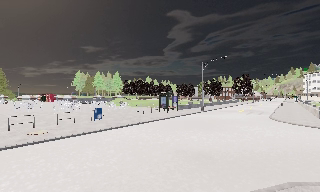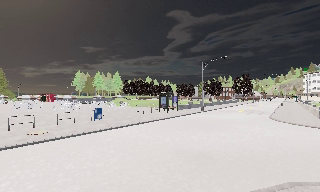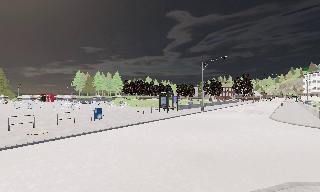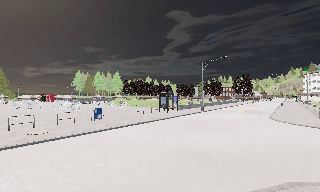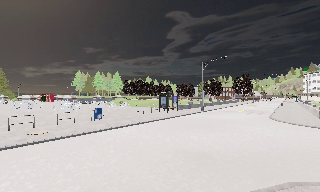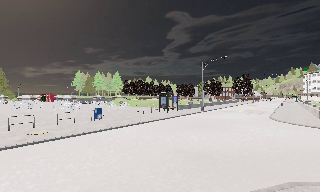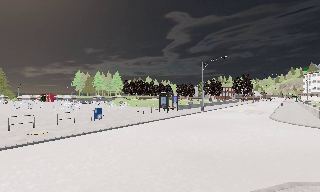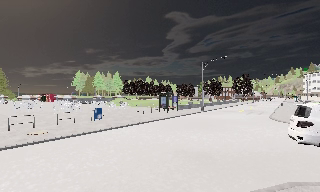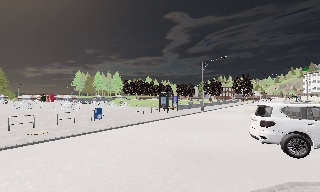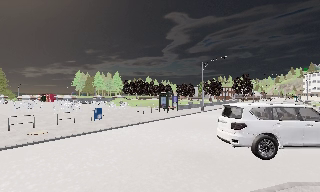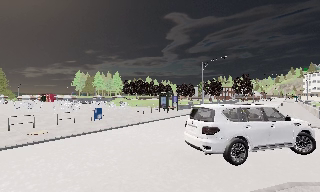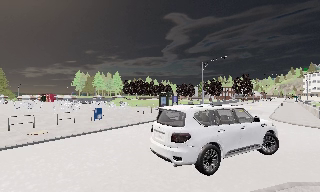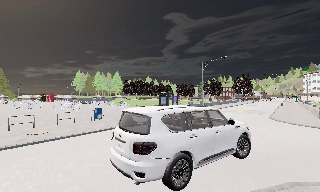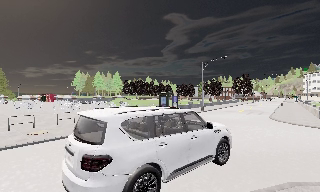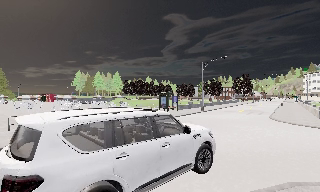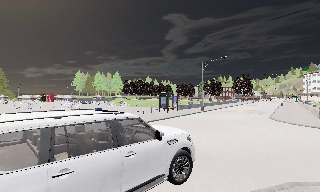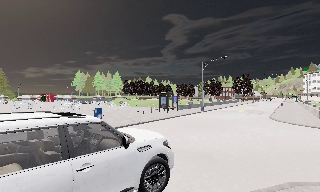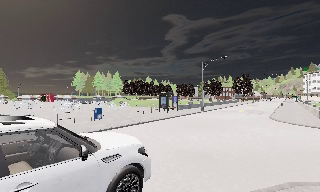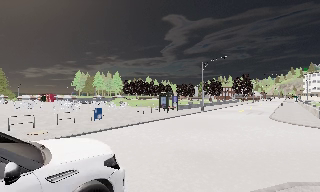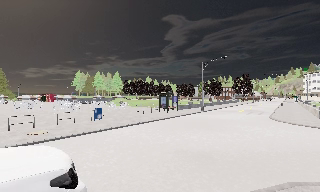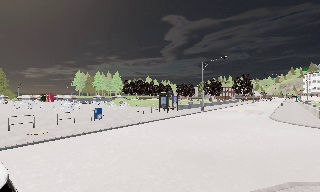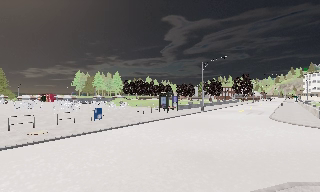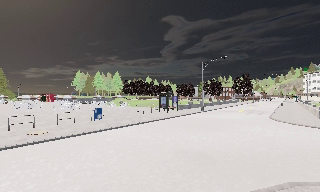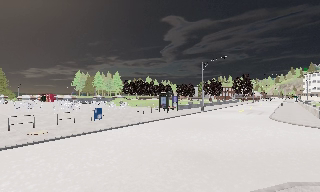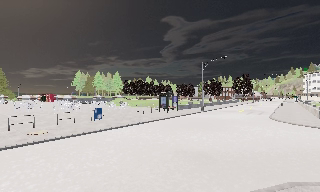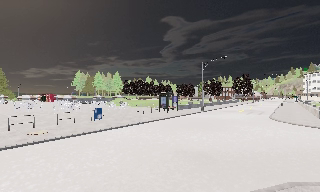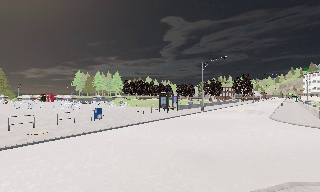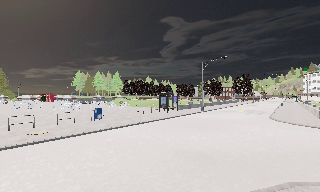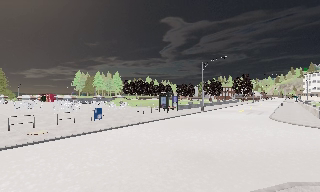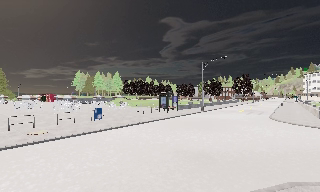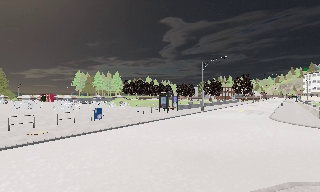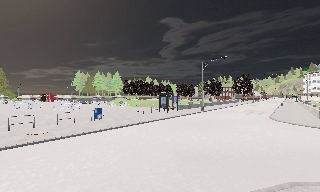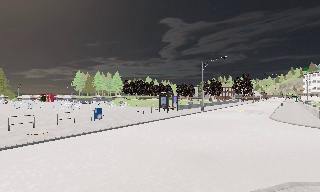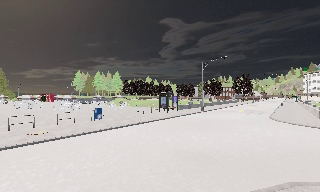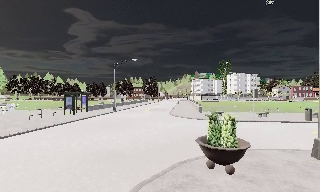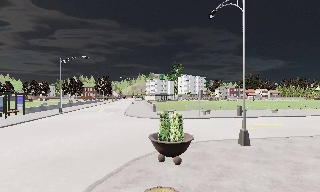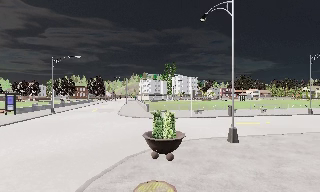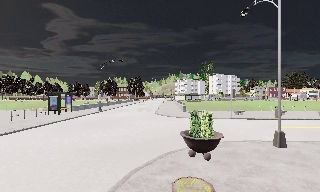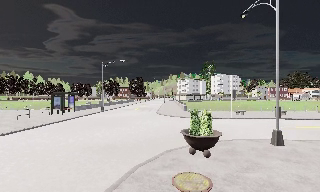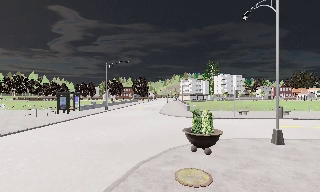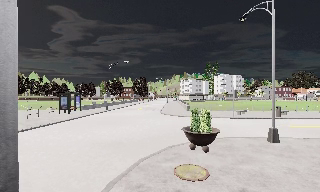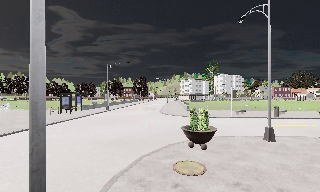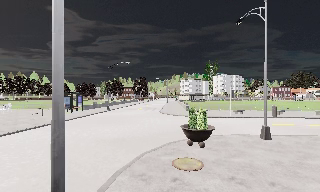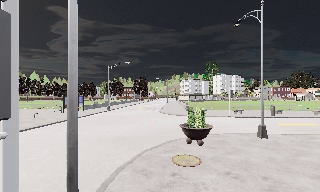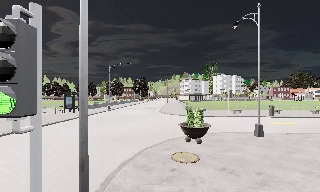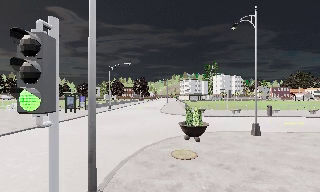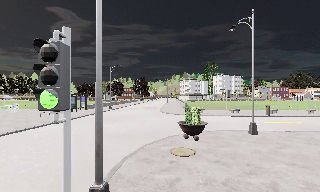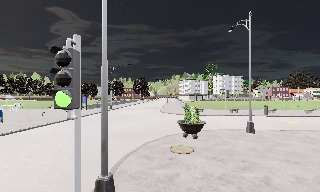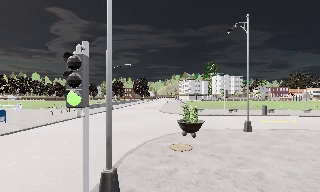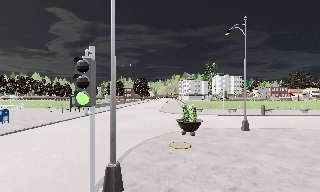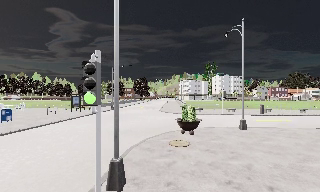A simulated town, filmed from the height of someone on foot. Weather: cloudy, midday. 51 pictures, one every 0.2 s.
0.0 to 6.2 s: The camera keeps its place and its aim.
6.2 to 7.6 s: The camera pans to its right, which is clockwise from overhead, by about 35 degrees. It travels backward, about 1.5 m. It gains speed.
7.6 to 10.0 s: The camera travels backward, about 3.5 m, so what stands in front gets smaller.
The film runs backward here.
